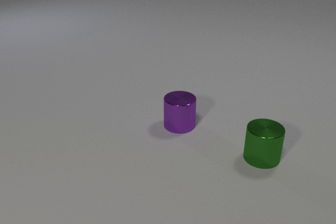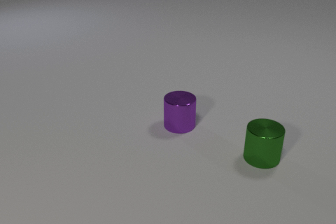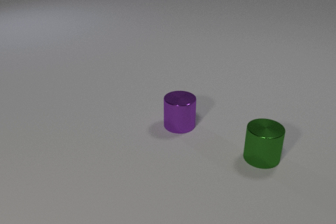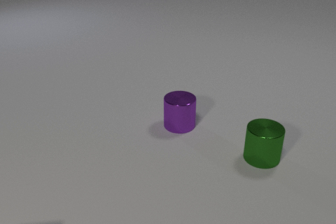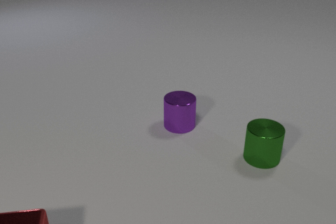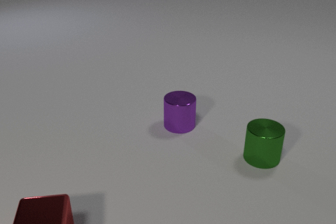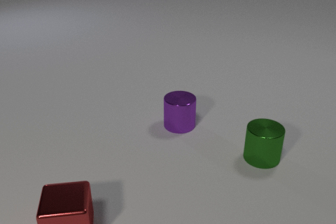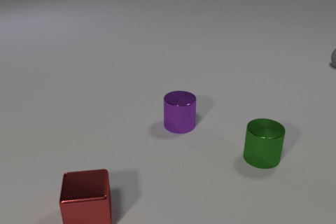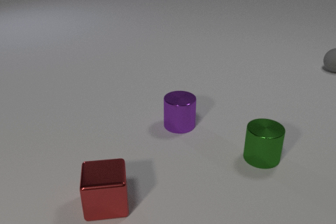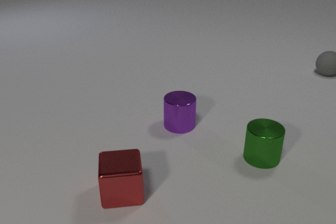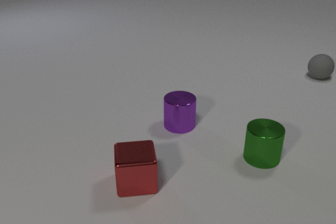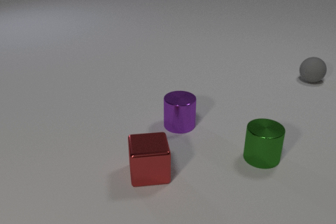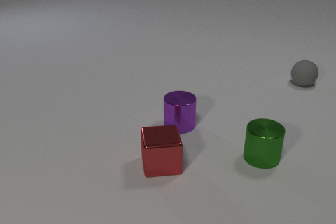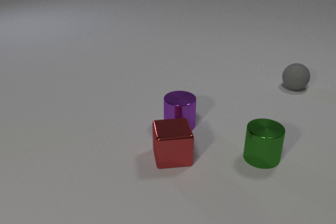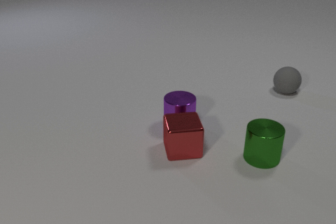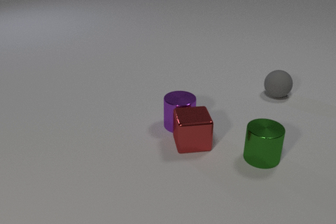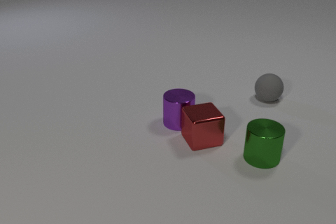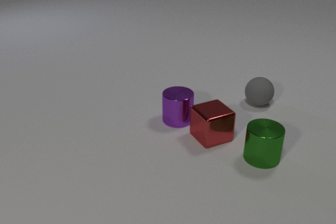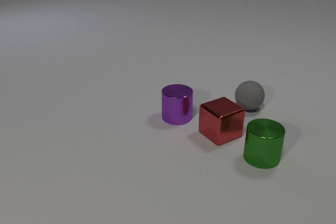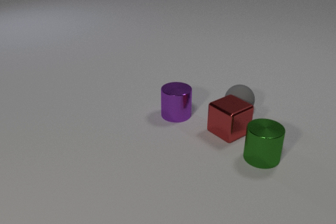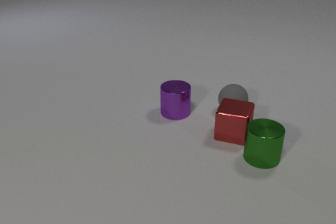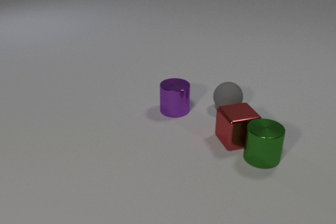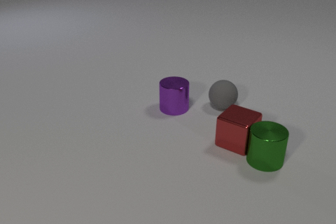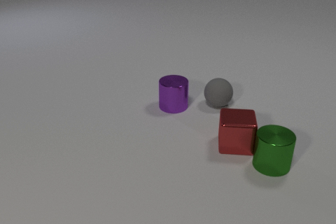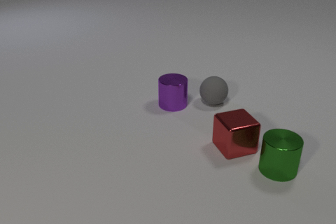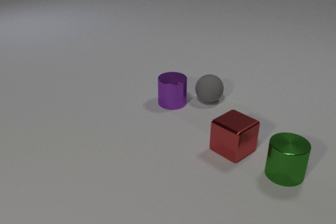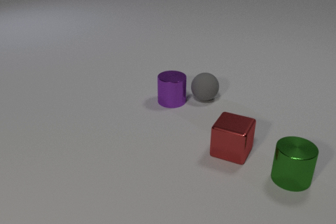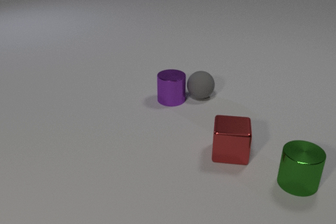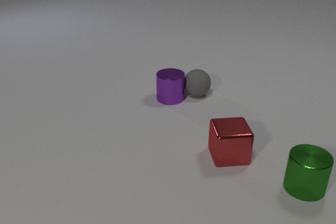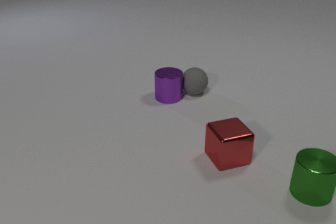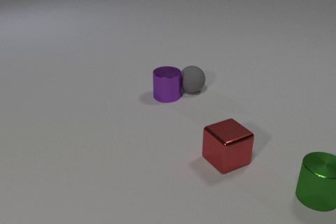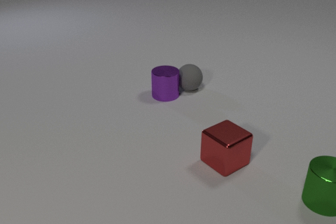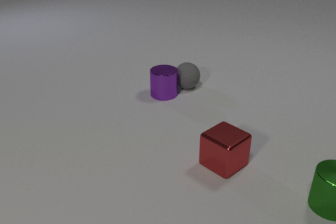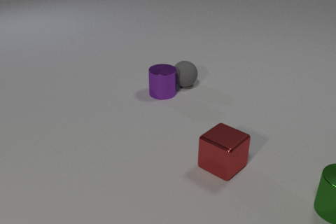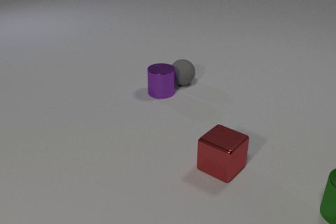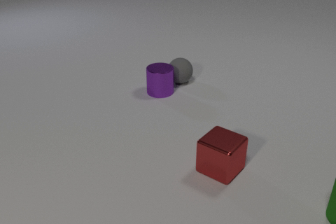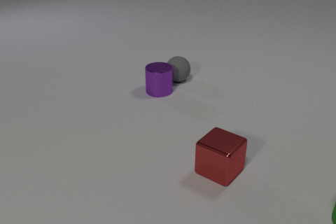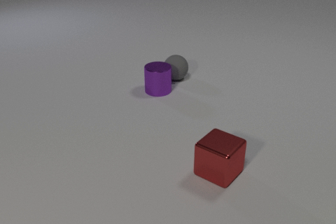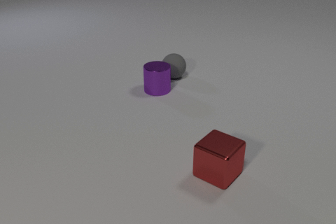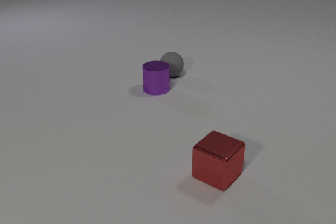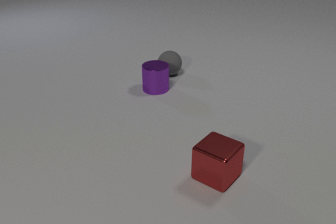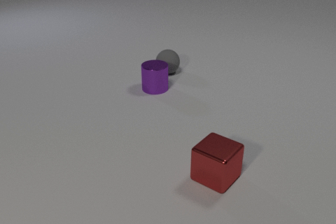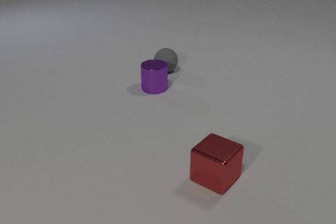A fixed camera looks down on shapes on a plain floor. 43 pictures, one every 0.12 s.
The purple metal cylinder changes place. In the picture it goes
away from the camera.
The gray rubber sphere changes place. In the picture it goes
to the left.
0.00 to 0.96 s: The red metal cube comes in at the bottom edge, slides to the right and away from the camera. The gray rubber sphere comes in at the right edge, rolls toward the camera and to the left.
0.96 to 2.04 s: The red metal cube slides away from the camera and to the right. The gray rubber sphere rolls toward the camera and to the left. The purple metal cylinder slides away from the camera. The red metal cube and the purple metal cylinder collide.
2.04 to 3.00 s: The red metal cube slides to the right and toward the camera. The gray rubber sphere rolls to the left. The purple metal cylinder slides away from the camera. The green metal cylinder slides to the right and toward the camera. The red metal cube and the gray rubber sphere collide. The red metal cube and the green metal cylinder collide.
3.00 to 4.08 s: The red metal cube slides toward the camera. The gray rubber sphere rolls away from the camera and to the left. The purple metal cylinder slides away from the camera and to the left. The green metal cylinder slides to the right and toward the camera. The gray rubber sphere and the purple metal cylinder collide.
4.08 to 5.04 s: The red metal cube slides toward the camera. The gray rubber sphere rolls away from the camera and to the left. The purple metal cylinder slides away from the camera and to the left. The green metal cylinder slides to the right, leaves at the right edge.
How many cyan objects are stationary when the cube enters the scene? 0.
How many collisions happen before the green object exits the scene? 4.
How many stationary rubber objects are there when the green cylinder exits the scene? 0.
